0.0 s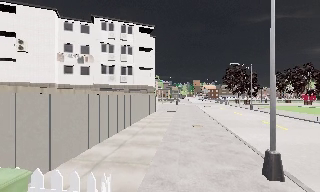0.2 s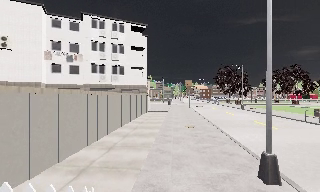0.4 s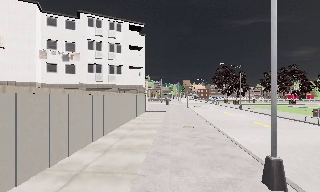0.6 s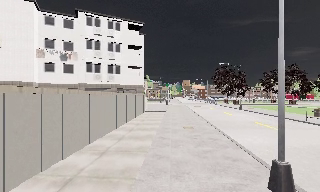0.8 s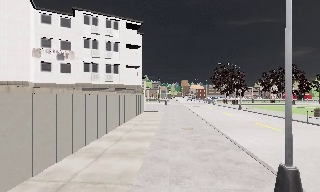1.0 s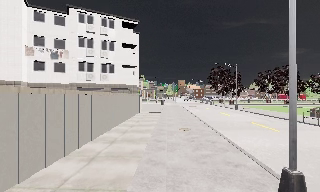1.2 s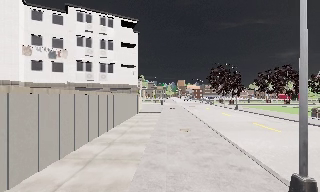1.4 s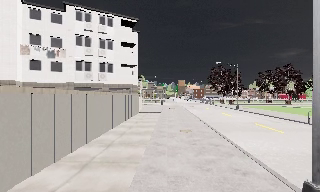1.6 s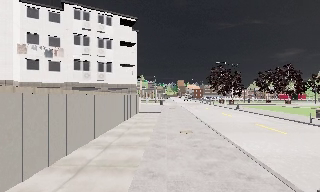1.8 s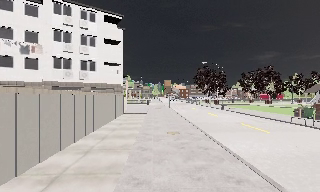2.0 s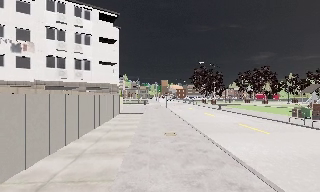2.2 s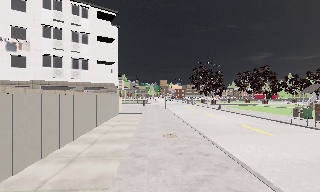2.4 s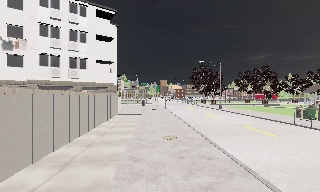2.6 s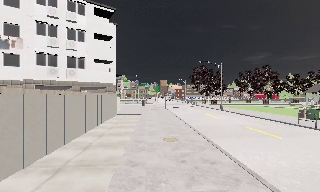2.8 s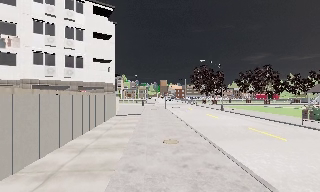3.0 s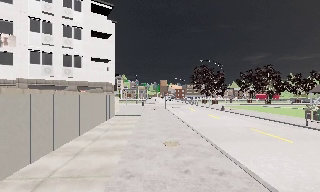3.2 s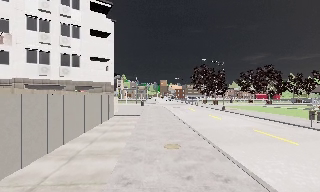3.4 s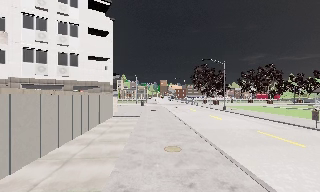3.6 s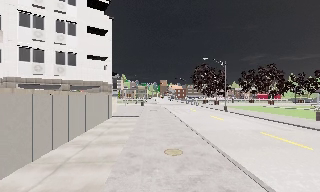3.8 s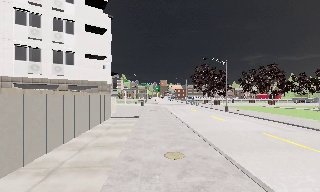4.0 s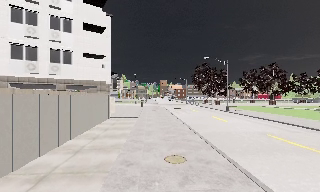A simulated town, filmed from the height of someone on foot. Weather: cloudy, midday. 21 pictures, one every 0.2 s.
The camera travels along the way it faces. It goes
forward.
0.0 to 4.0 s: The camera swings to its right by about 10 degrees, and the scene slides to the left. It travels forward, about 6 m, so what stands in front looms larger.
The film runs forward here.
